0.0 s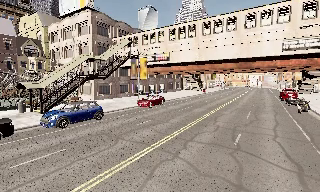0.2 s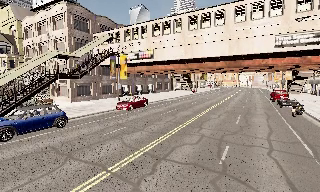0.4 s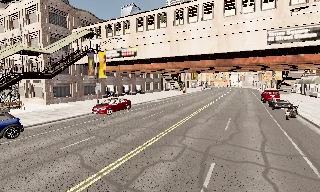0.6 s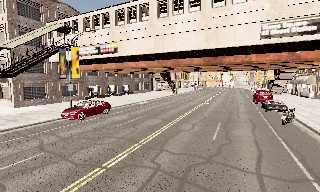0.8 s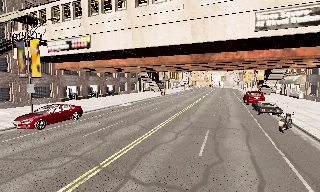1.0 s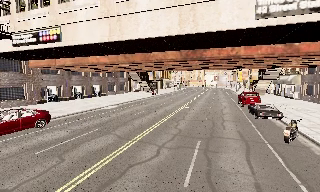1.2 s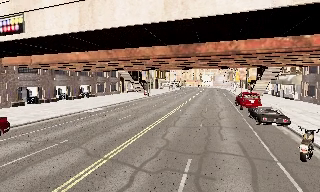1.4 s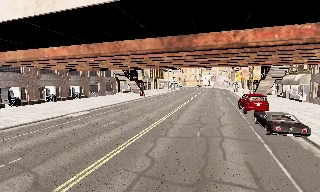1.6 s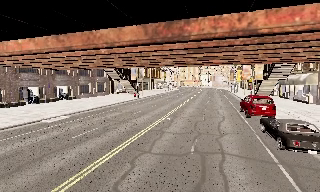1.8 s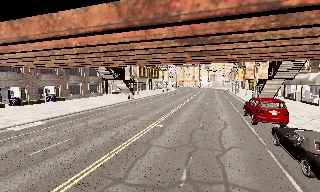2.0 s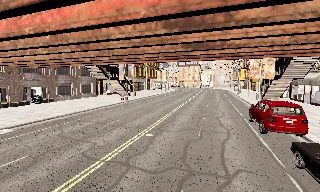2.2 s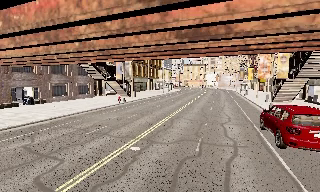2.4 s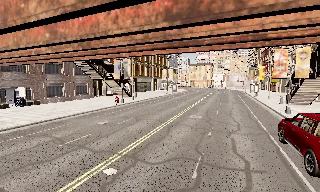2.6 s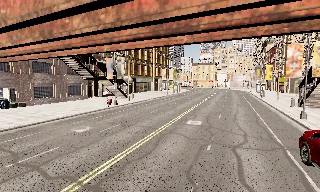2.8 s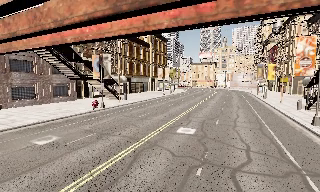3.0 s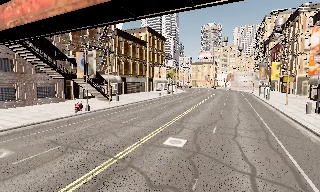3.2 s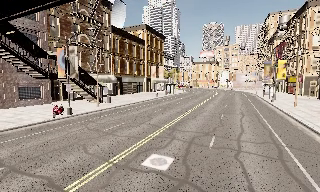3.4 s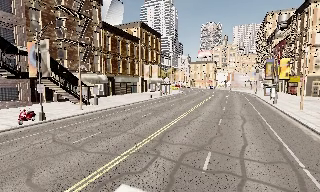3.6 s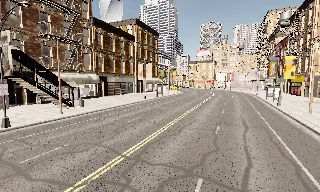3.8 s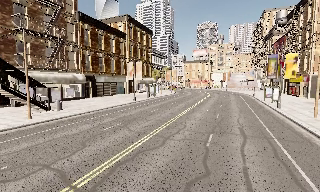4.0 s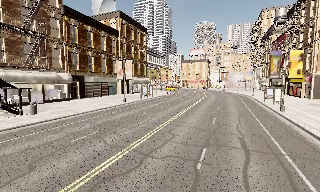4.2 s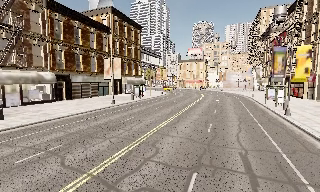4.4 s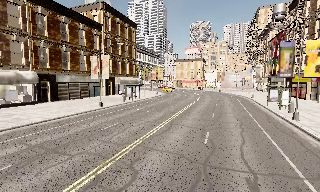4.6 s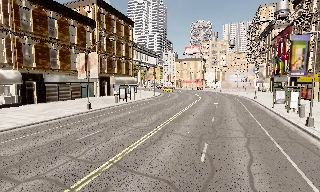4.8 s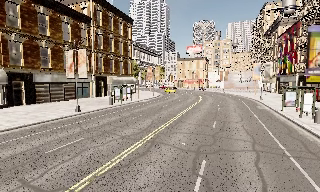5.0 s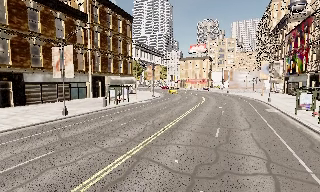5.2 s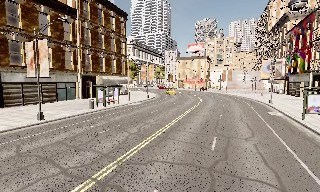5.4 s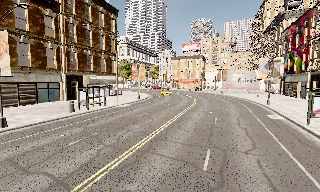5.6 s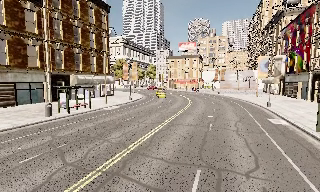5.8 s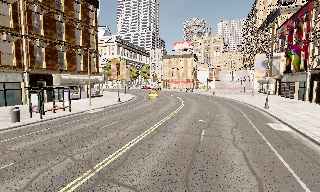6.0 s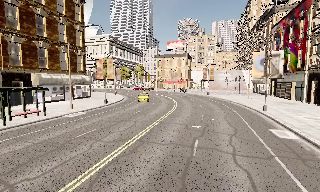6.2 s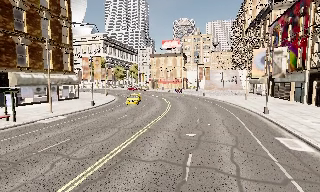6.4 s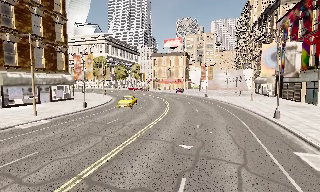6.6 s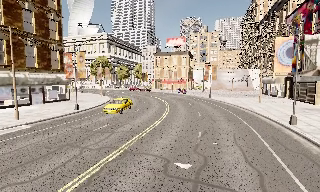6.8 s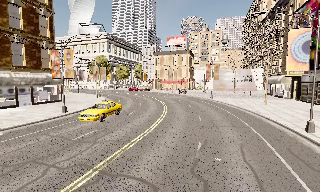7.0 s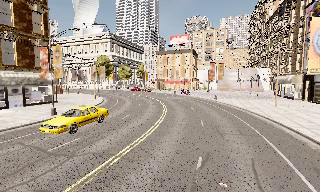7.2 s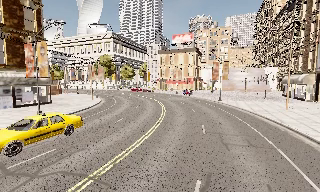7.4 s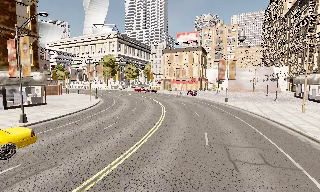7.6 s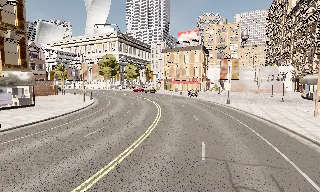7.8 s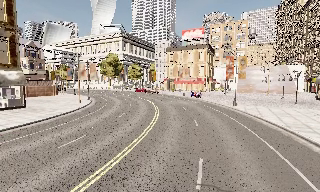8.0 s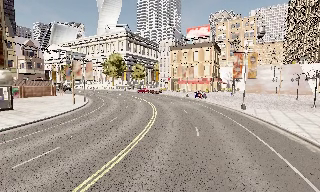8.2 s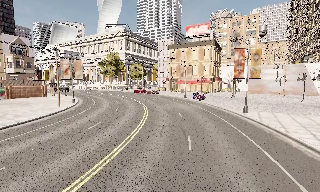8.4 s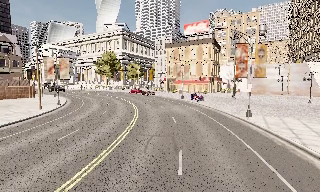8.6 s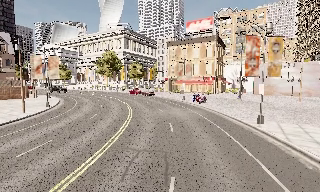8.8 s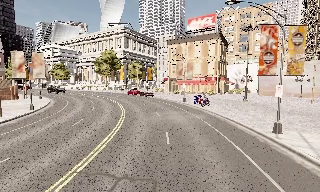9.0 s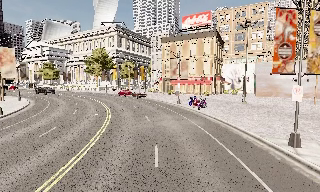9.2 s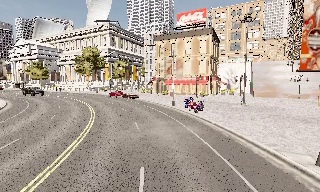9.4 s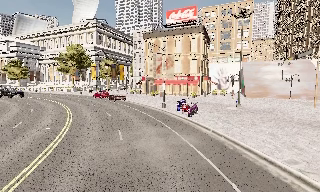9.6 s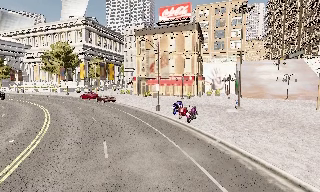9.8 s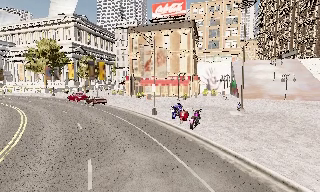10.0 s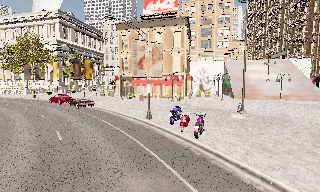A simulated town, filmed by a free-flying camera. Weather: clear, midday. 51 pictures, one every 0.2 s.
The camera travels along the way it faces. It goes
forward.
0.0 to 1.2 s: The scene slides to the left, as the camera pans about 15 degrees to its right. It travels forward and to its right, about 13 m, so what stands in front looms larger.
1.2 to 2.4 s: The camera travels forward, about 14 m, so what stands in front looms larger.
2.4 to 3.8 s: The camera travels forward and to its right, about 17 m, so what stands in front looms larger.
3.8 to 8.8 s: The camera travels forward, about 50 m, so what stands in front looms larger.
8.8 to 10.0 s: The scene slides to the left, as the camera pans about 15 degrees to its right. It travels forward, about 12 m, so what stands in front looms larger.
The film runs forward here.
